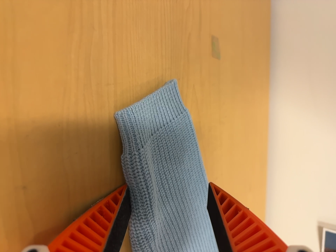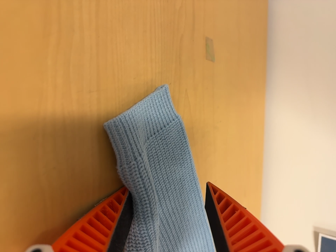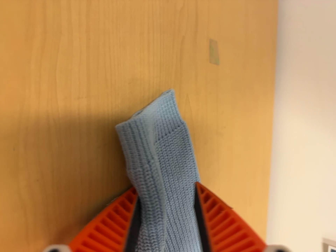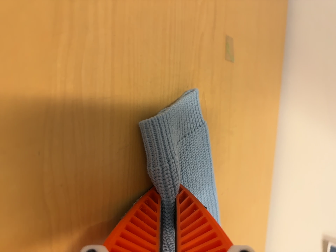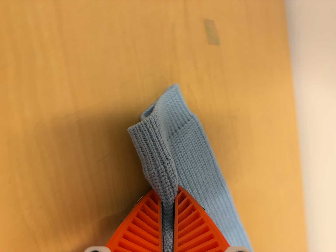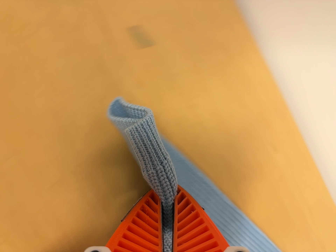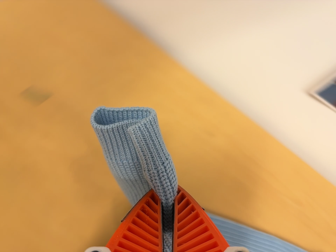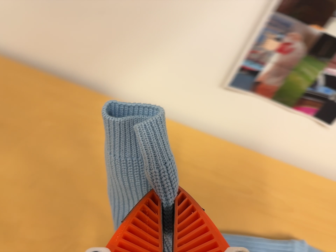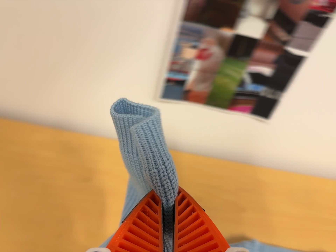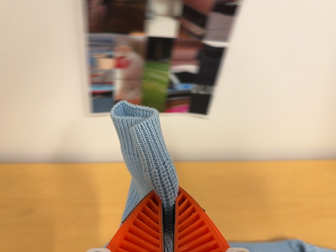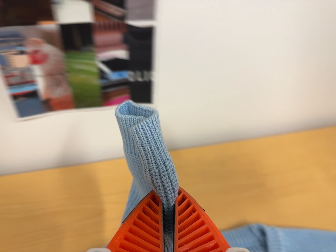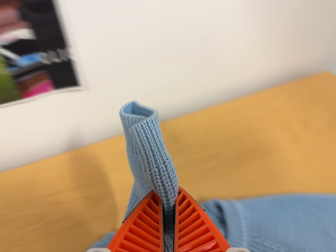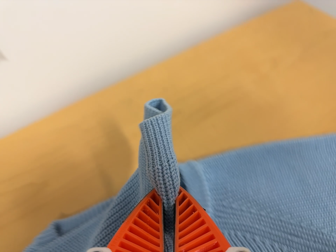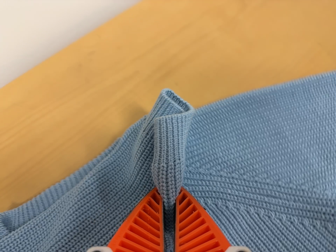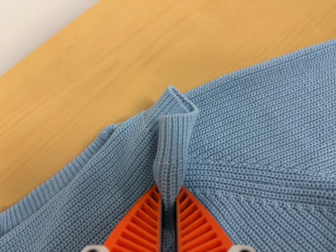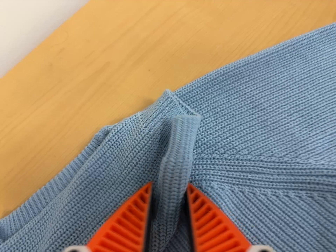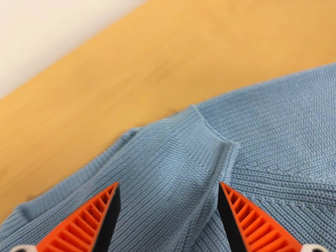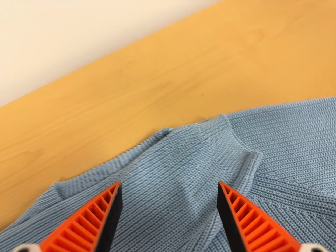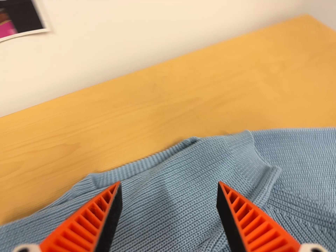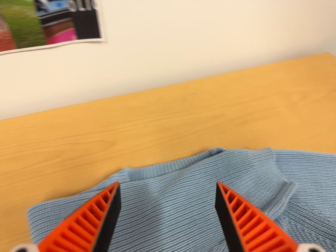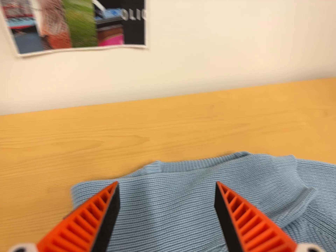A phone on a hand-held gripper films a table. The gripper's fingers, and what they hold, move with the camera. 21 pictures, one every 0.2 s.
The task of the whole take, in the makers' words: left arm across.
0.0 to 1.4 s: The camera pans to its left by about 10 degrees. It travels to its right, about 32 cm, so close, fixed things drift to the left. It rolls about its line of sight by about 65 degrees, and the scene rotates counterclockwise.
1.4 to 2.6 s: The scene slides to the left, as the camera pans about 15 degrees to its right. It travels to its right and forward, about 40 cm, so close, fixed things drift to the left. Its aim tips toward the bottom of its view by about 20 degrees, and the scene shifts upward. It rolls about its line of sight by about 50 degrees, and the scene rotates counterclockwise.
2.6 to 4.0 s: The camera travels backward, to its left and toward the bottom of its view, about 20 cm, so what stands in front gets smaller. Its aim tips toward the top of its view by about 15 degrees. It rolls about its line of sight by about 25 degrees, and the scene rotates clockwise.
The film runs forward here.
